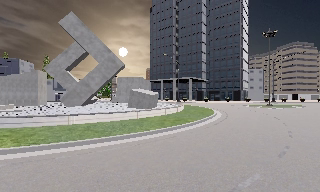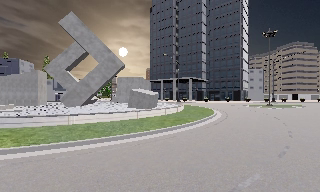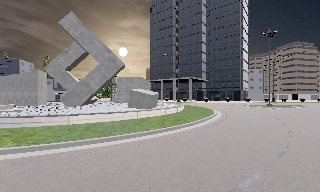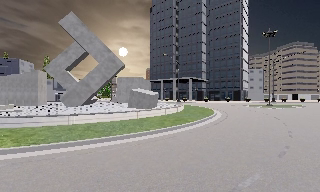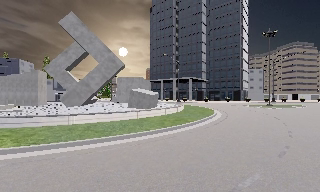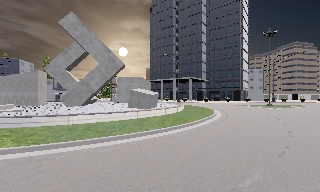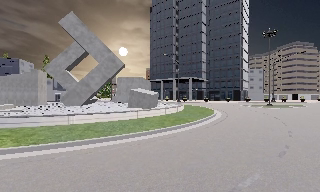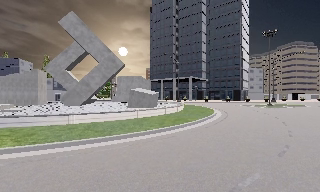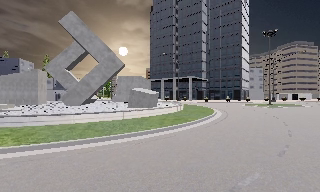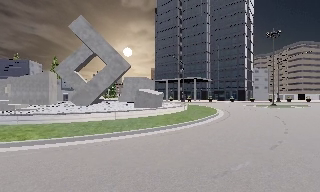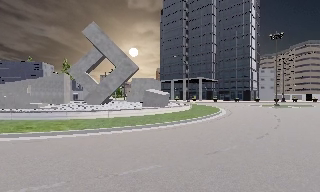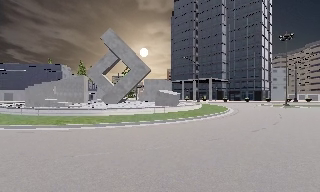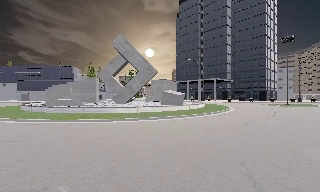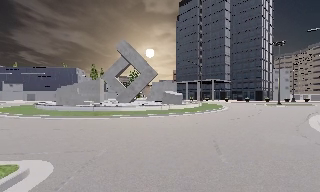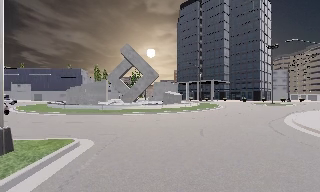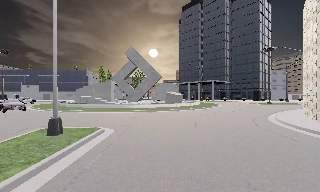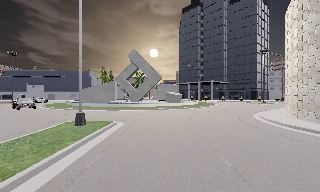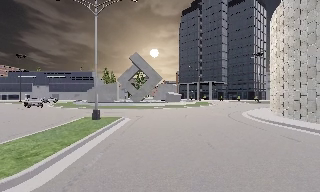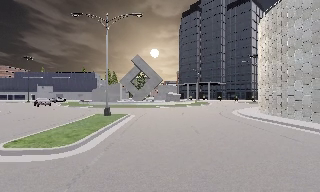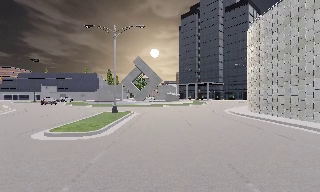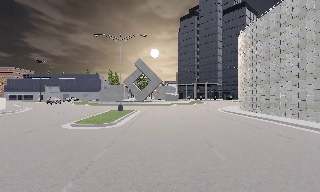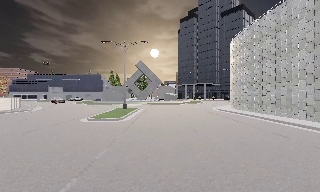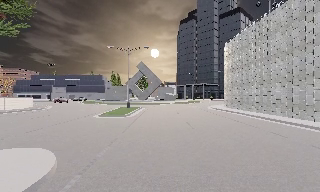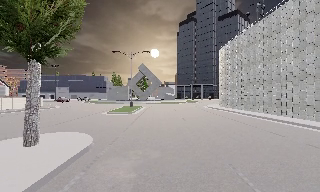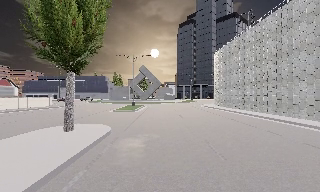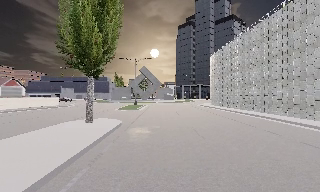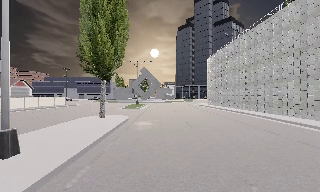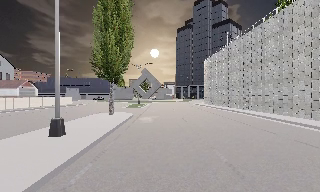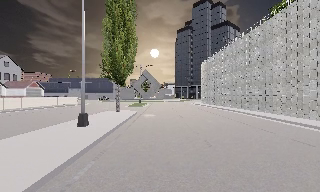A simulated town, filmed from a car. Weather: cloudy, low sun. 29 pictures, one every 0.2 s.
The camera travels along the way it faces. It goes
backward.
0.0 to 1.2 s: The camera keeps its place and its aim.
1.2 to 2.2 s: The camera travels backward, about 3.5 m, so what stands in front gets smaller. It gains speed.
2.2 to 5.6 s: The camera travels backward, about 35 m, so what stands in front gets smaller.
The film runs backward here.
